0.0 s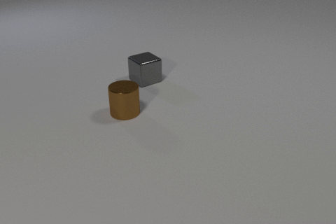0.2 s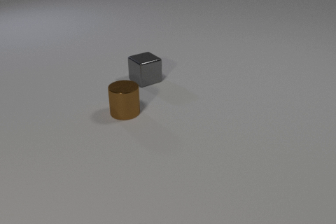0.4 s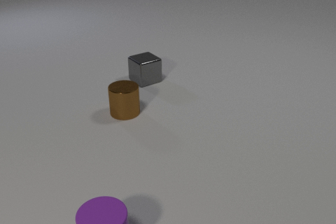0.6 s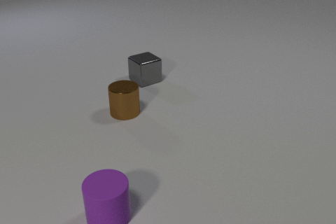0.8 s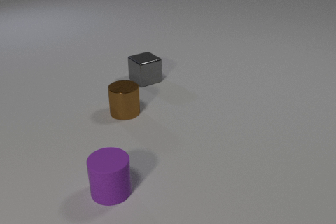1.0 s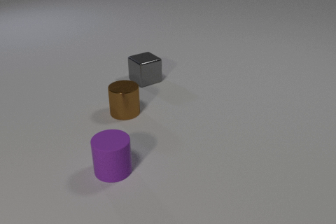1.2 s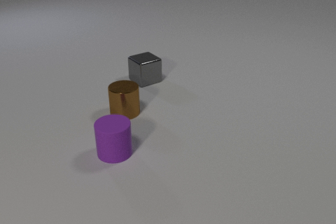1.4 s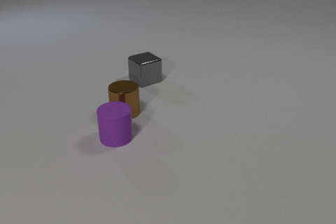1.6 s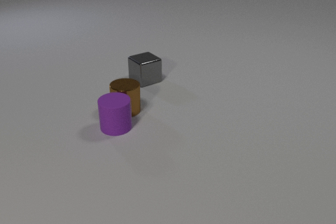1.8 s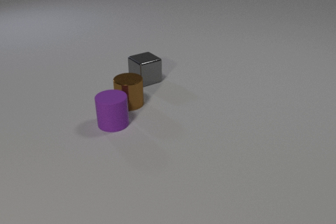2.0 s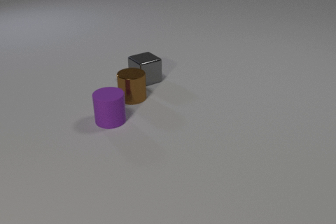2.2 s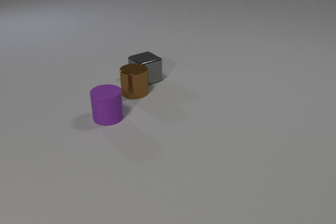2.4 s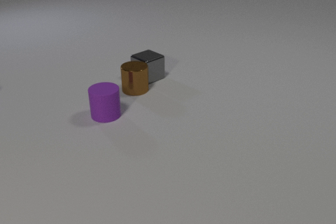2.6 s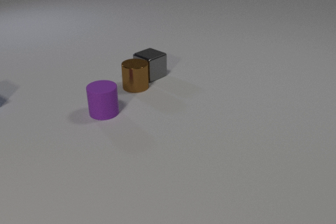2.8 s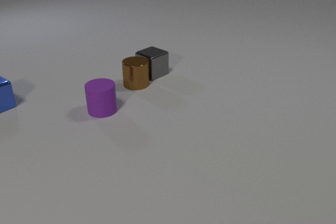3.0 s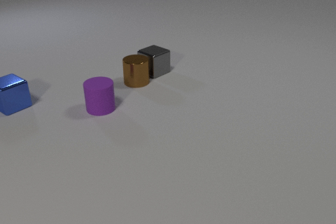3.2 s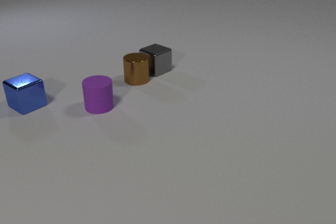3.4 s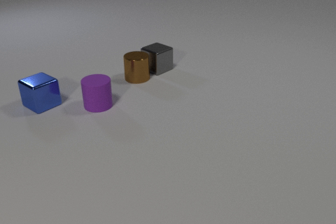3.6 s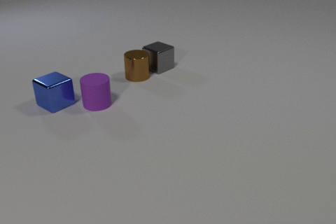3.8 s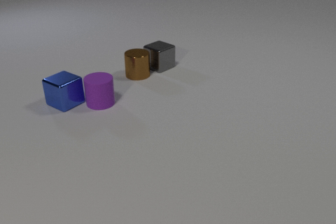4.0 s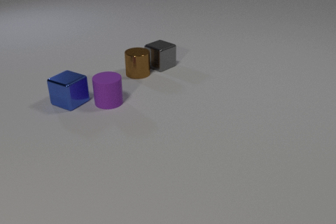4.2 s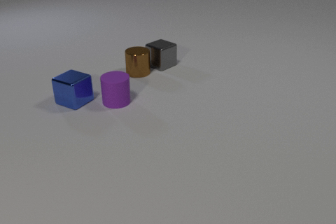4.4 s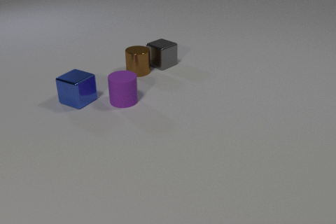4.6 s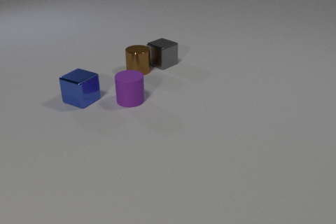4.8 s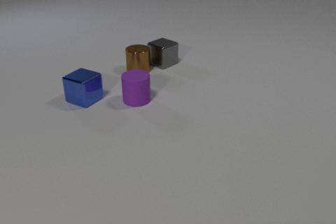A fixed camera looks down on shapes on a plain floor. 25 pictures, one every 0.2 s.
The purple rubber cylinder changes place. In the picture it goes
away from the camera.
The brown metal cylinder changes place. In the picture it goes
away from the camera.
0.0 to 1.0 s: The purple rubber cylinder comes in at the bottom edge, slides away from the camera.
1.0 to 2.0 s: The purple rubber cylinder slides away from the camera. The brown metal cylinder slides away from the camera. The purple rubber cylinder and the brown metal cylinder collide.
2.0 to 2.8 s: The purple rubber cylinder slides away from the camera. The brown metal cylinder slides away from the camera. The blue metal cube comes in at the left edge, slides to the right. The gray metal cube slides away from the camera and to the right. The brown metal cylinder and the gray metal cube collide.
2.8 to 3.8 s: The purple rubber cylinder slides away from the camera. The brown metal cylinder slides away from the camera. The blue metal cube slides to the right. The gray metal cube slides away from the camera and to the right. The purple rubber cylinder and the blue metal cube collide.
3.8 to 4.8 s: The purple rubber cylinder slides to the right. The brown metal cylinder slides away from the camera. The blue metal cube slides to the right. The gray metal cube slides away from the camera.
How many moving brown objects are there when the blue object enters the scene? 1.
How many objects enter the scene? 2.
Are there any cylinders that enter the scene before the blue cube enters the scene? yes.
